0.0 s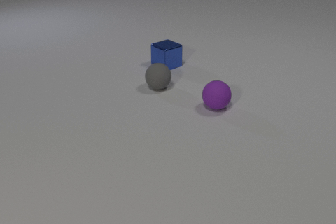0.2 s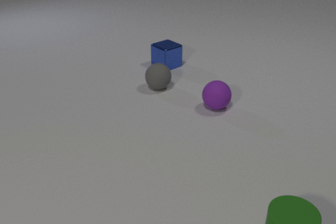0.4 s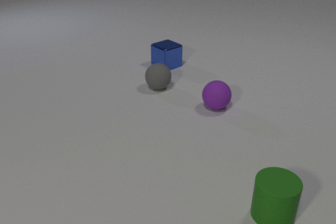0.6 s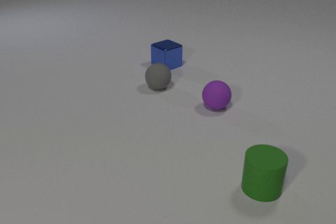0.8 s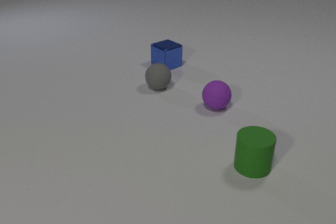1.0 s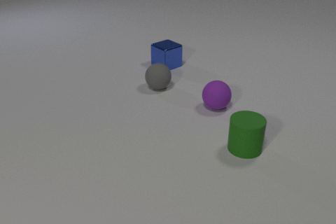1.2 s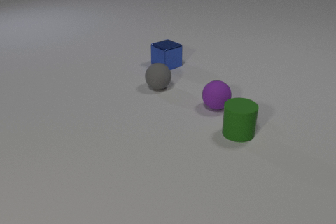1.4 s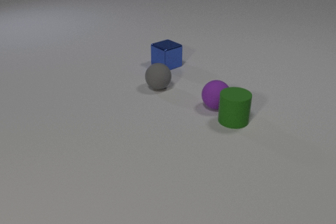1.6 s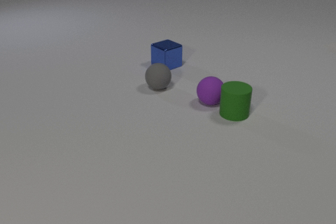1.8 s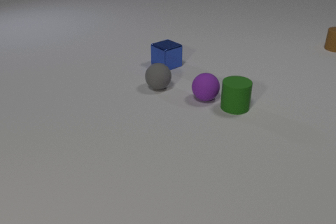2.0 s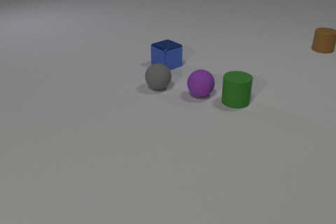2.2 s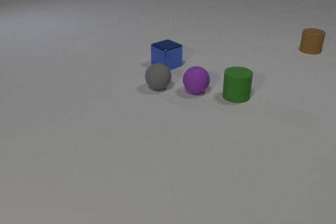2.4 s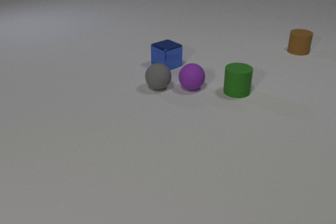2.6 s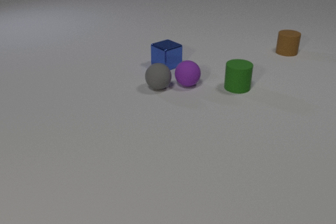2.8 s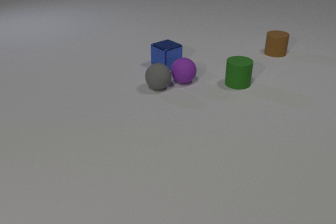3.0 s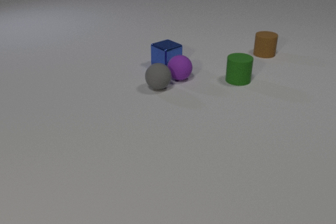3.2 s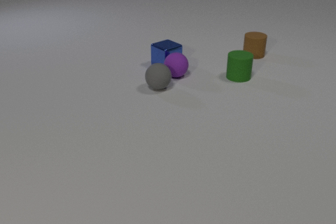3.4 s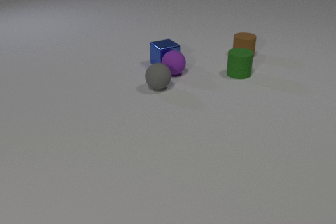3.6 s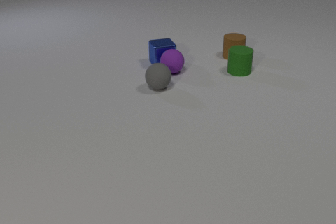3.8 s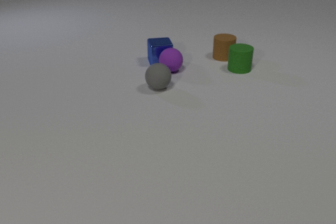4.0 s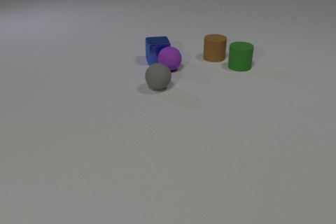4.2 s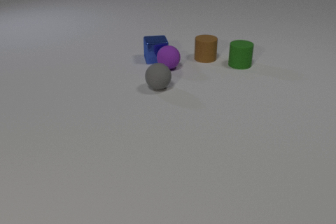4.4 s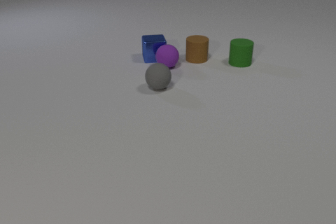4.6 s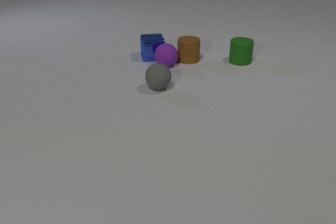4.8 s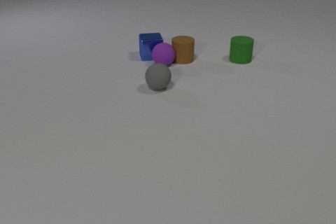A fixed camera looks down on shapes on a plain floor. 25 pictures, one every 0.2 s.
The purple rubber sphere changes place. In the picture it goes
away from the camera.
The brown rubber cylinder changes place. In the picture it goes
to the left.
0.0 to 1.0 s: The green rubber cylinder comes in at the bottom edge, slides away from the camera.
1.0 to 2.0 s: The green rubber cylinder slides away from the camera. The purple rubber sphere rolls away from the camera and to the left. The brown rubber cylinder comes in at the right edge, slides to the left and toward the camera. The green rubber cylinder and the purple rubber sphere collide.
2.0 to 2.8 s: The green rubber cylinder slides away from the camera. The purple rubber sphere rolls away from the camera and to the left. The brown rubber cylinder slides to the left and toward the camera.
2.8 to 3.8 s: The green rubber cylinder slides away from the camera. The purple rubber sphere rolls away from the camera and to the left. The blue metal cube slides away from the camera and to the left, spins so that its near face slides to the left, clockwise seen from above. The brown rubber cylinder slides to the left and toward the camera. The purple rubber sphere and the blue metal cube collide.
3.8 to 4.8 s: The green rubber cylinder slides away from the camera. The purple rubber sphere rolls away from the camera and to the left. The blue metal cube slides away from the camera and to the left. The brown rubber cylinder slides to the left. The purple rubber sphere and the brown rubber cylinder collide.
What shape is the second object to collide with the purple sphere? cube.
Are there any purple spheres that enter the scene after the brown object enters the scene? no.
How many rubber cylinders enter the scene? 2.
